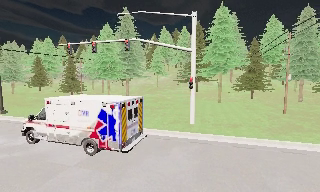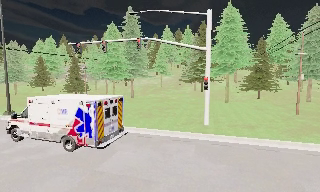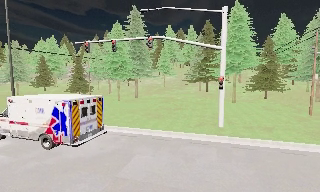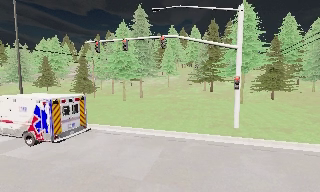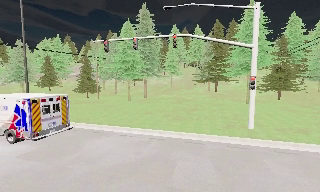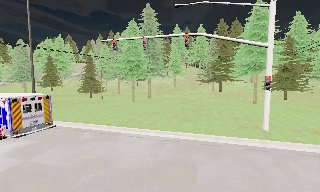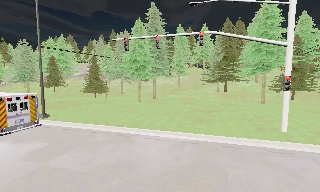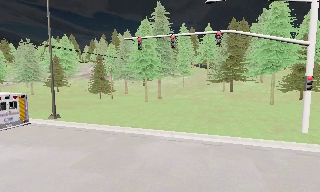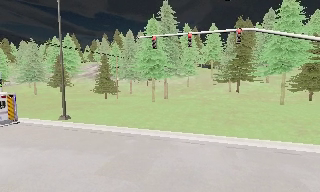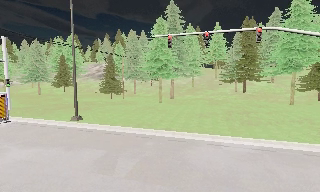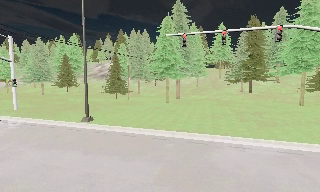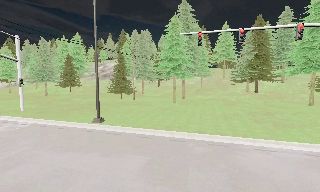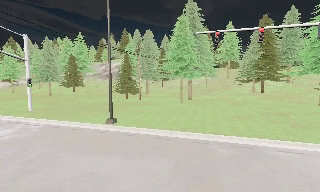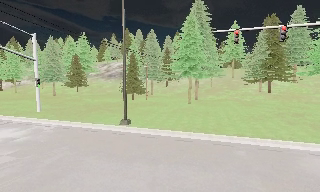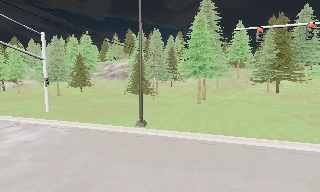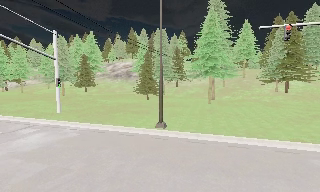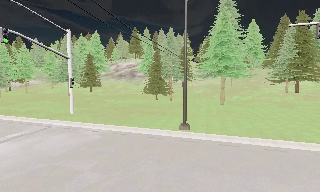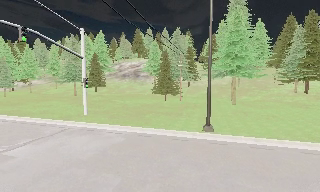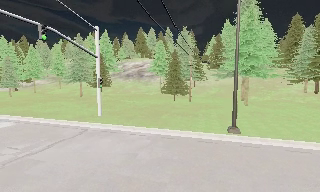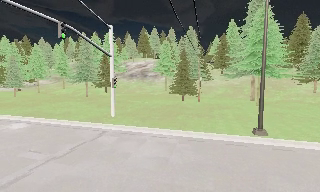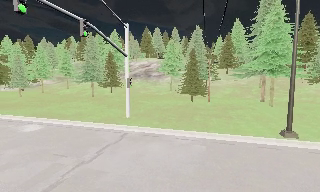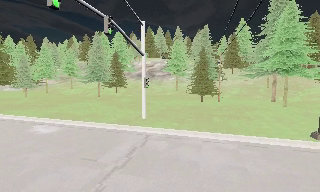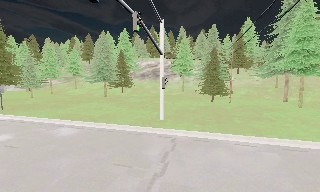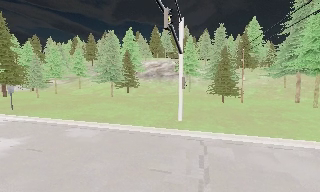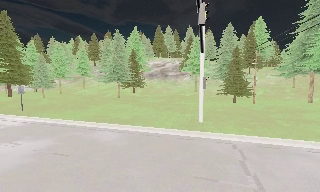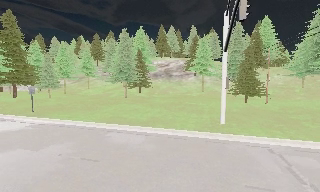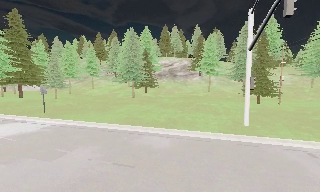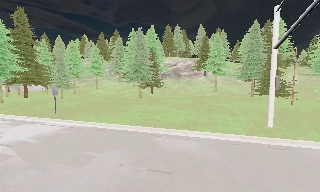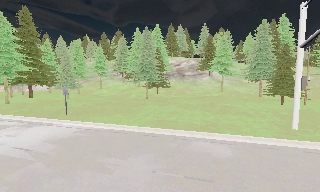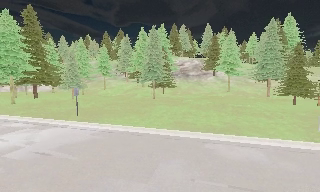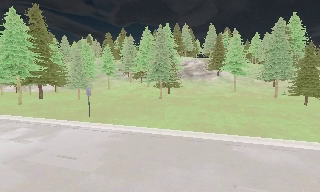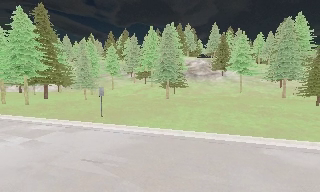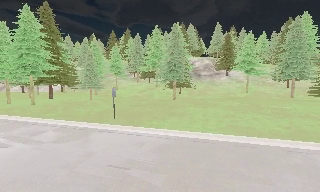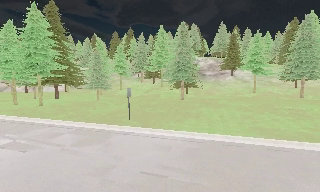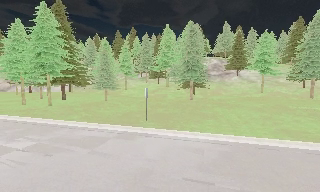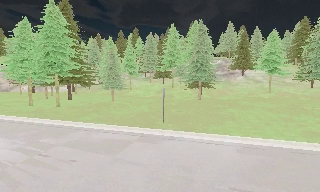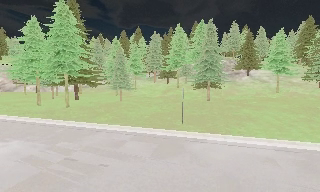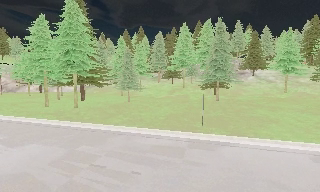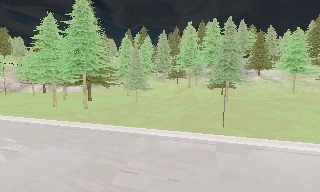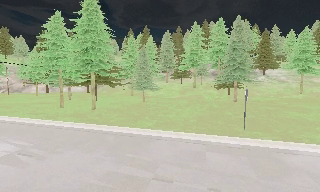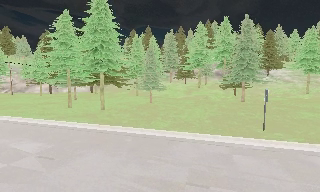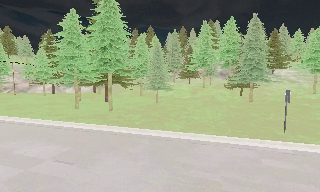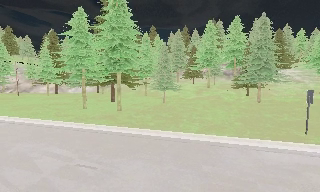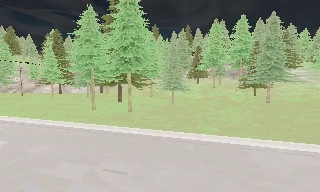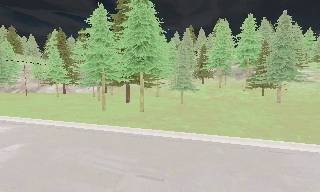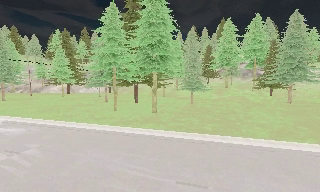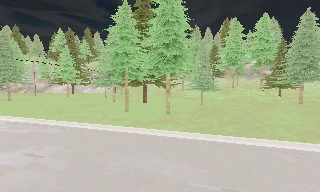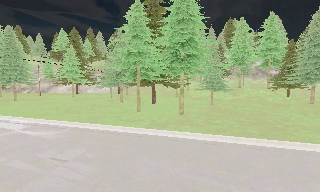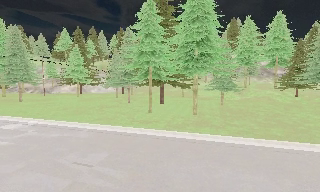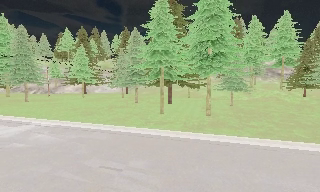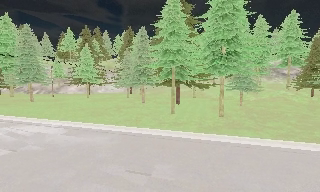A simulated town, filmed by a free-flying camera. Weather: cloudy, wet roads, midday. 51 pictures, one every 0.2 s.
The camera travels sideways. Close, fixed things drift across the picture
to the right.
0.0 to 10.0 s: The camera travels to its left, about 65 m, so close, fixed things drift to the right.
The film runs forward here.
